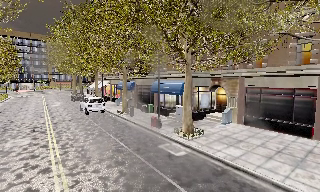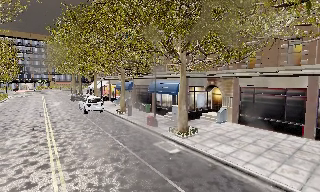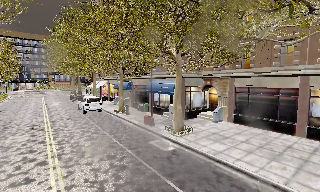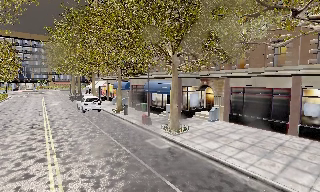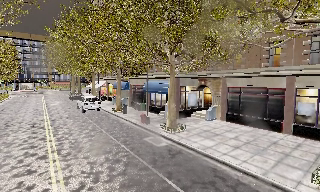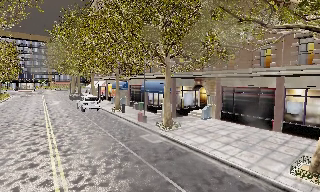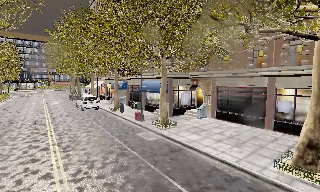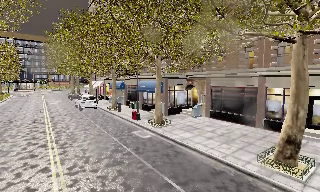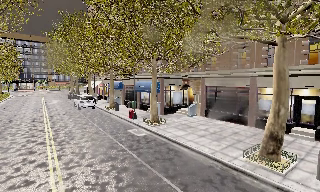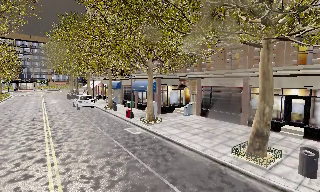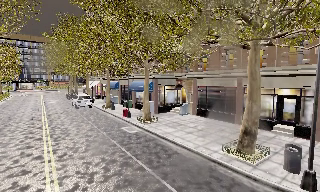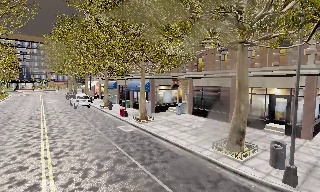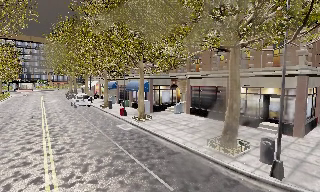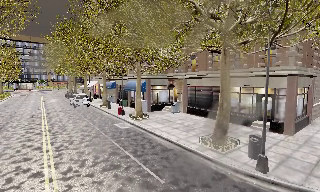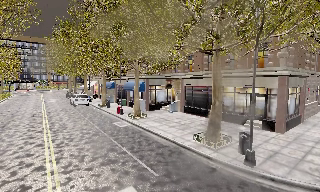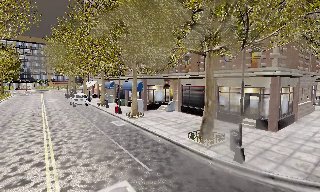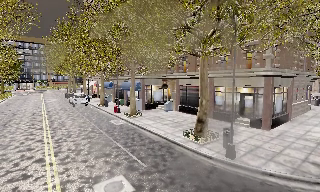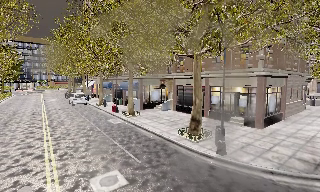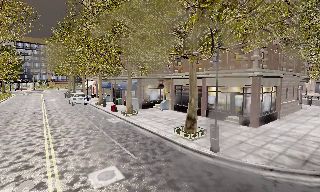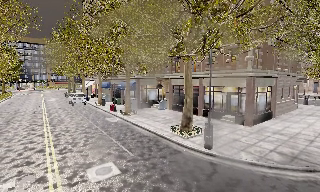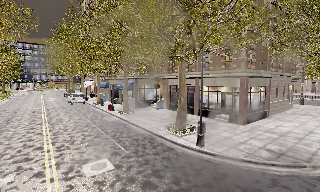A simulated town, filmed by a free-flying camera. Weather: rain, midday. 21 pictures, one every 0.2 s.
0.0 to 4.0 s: The camera travels backward and to its right, about 10 m, so what stands in front gets smaller.
The film runs forward here.
